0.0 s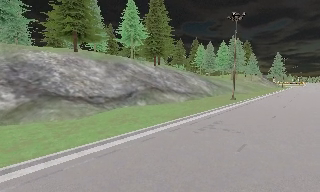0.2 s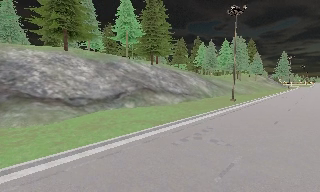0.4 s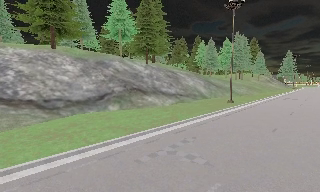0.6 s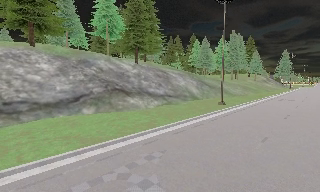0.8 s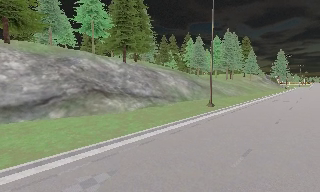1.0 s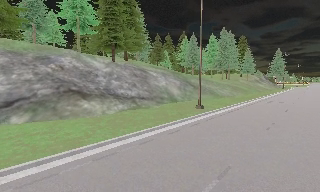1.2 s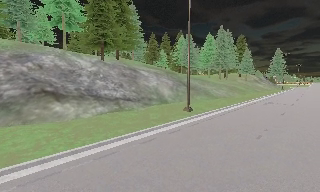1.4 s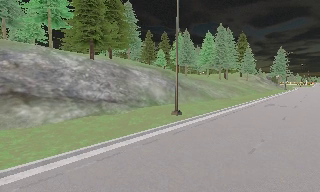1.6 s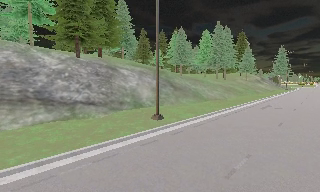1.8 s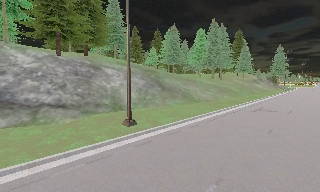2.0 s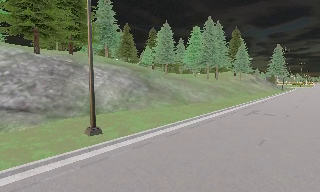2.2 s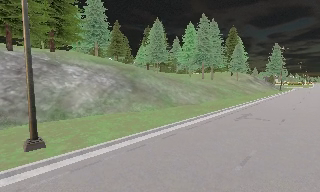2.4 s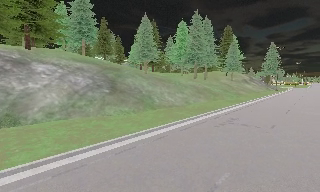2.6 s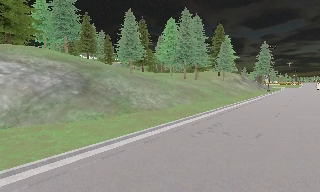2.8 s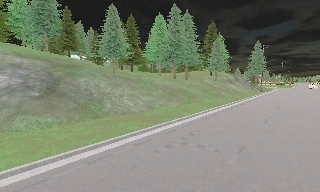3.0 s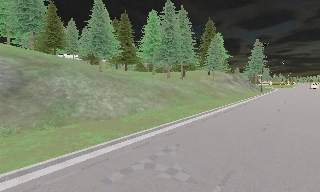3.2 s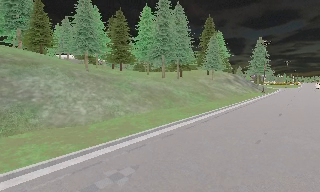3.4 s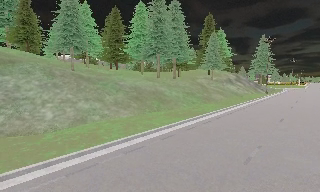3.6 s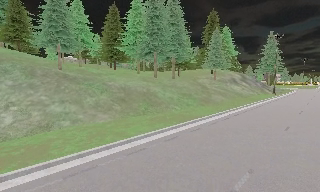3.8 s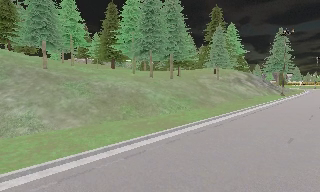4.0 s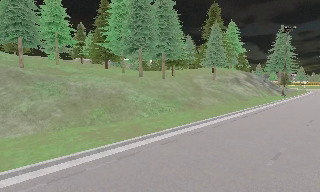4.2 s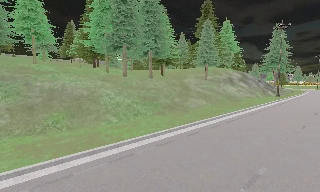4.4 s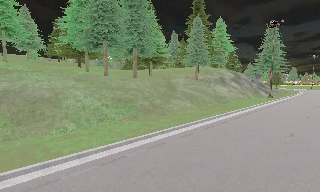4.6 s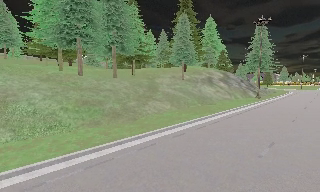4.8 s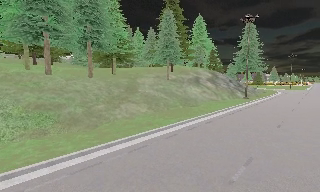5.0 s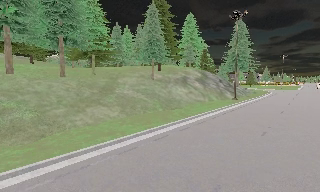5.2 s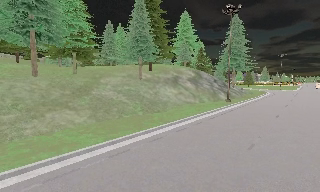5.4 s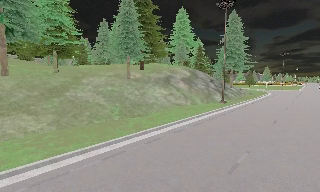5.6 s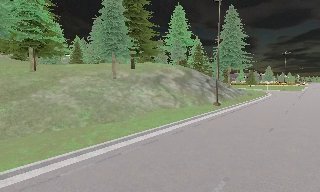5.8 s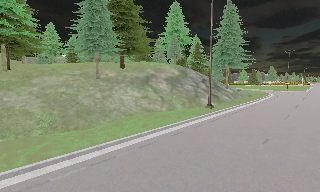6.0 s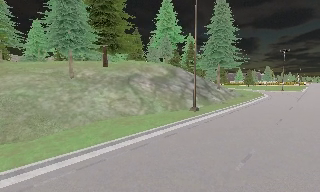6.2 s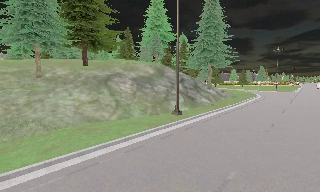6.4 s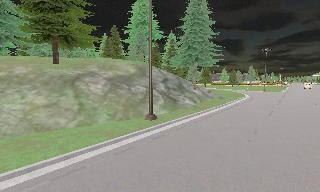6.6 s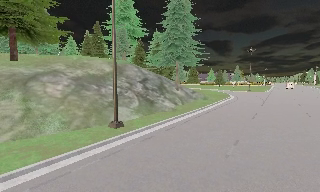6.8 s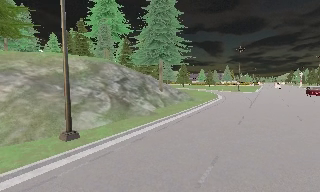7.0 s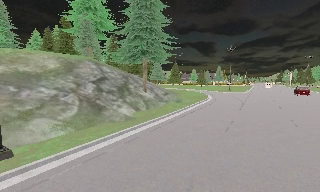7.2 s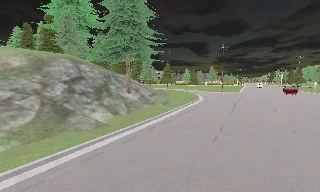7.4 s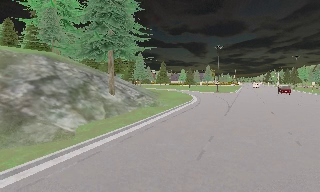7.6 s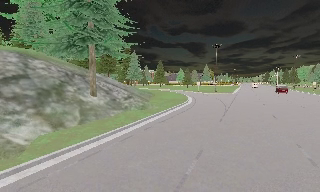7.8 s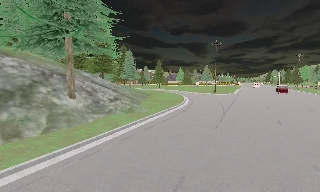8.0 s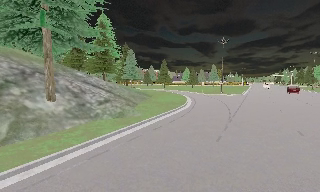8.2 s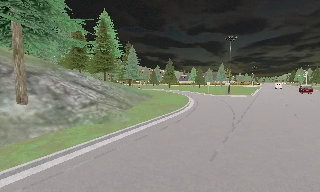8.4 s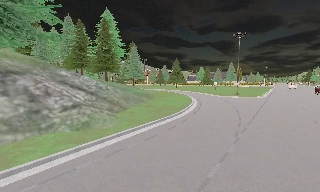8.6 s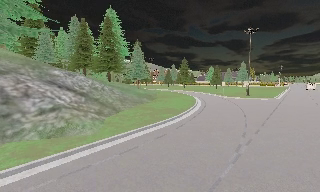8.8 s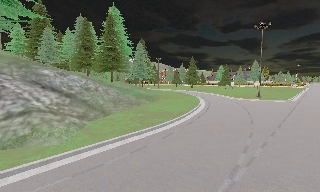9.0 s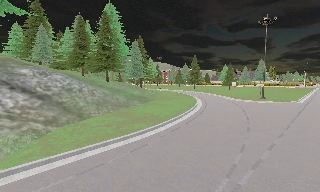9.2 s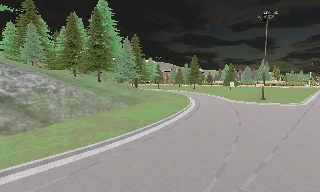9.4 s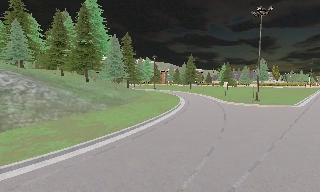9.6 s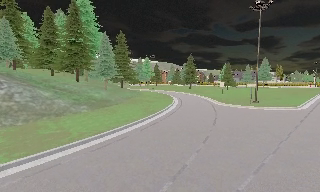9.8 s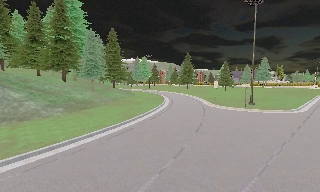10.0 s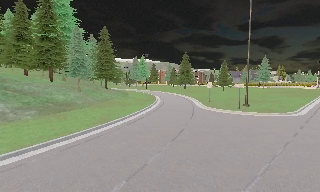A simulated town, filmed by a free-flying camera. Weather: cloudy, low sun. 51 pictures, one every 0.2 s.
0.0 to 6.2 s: The camera travels forward and to its right, about 70 m, so what stands in front looms larger.
6.2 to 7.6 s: The camera swings to its right by about 15 degrees, and the scene slides to the left. It travels forward and to its right, about 14 m, so what stands in front looms larger.
7.6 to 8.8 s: The camera pans to its left, which is counterclockwise from overhead, by about 15 degrees. It travels forward and to its right, about 12 m, so what stands in front looms larger.
8.8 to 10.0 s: The camera travels to its right and forward, about 12 m, so close, fixed things drift to the left.
The film runs forward here.
